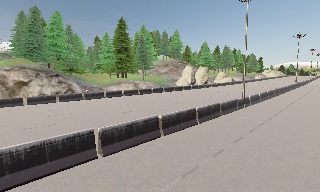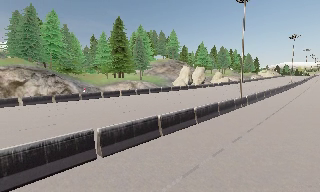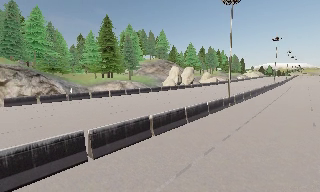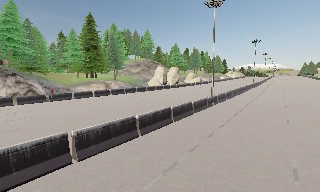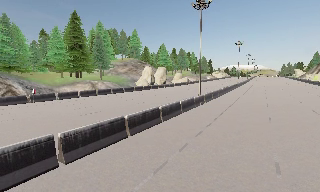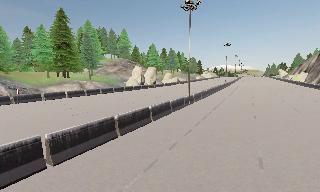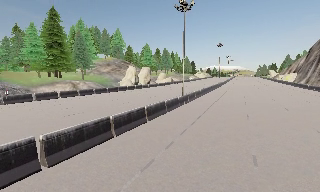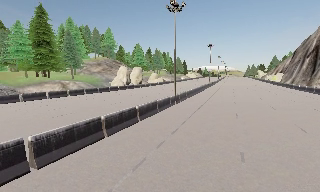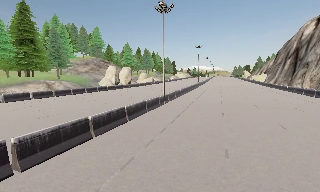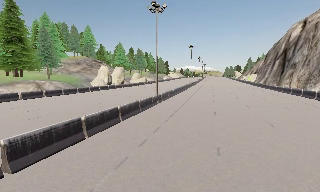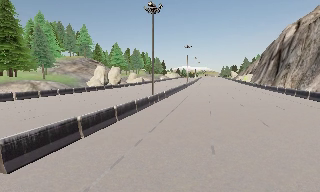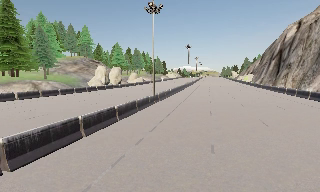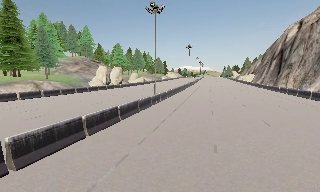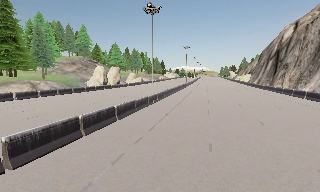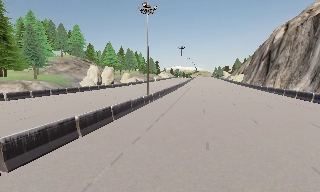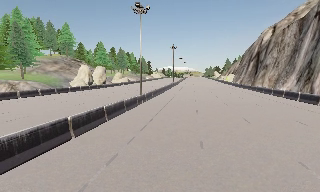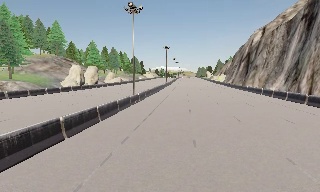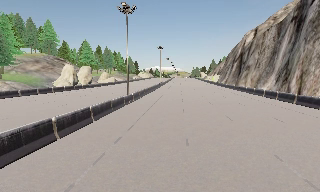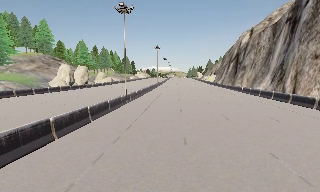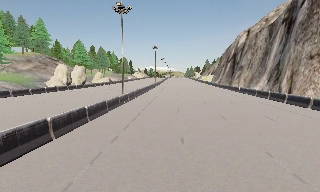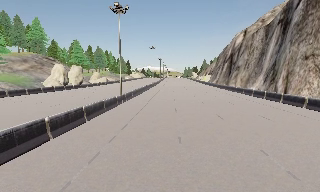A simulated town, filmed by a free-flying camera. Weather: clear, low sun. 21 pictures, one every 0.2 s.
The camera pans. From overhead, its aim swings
clockwise.
The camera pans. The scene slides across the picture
to the left.
0.0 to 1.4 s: The camera pans to its right, which is clockwise from overhead, by about 25 degrees.
1.4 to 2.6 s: The camera travels backward, about 0.5 m, so what stands in front gets smaller.
2.6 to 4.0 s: The scene slides to the left, as the camera pans about 10 degrees to its right. It travels backward, about 0.5 m, so what stands in front gets smaller.
The film runs backward here.
